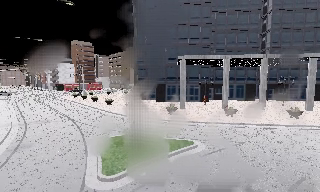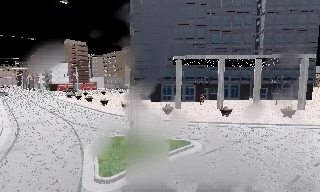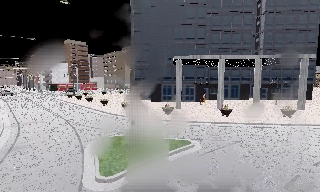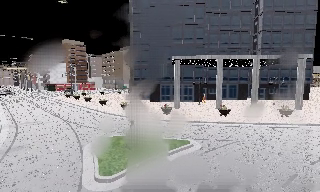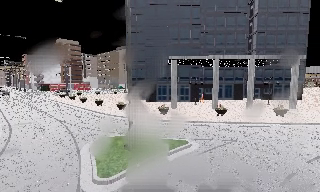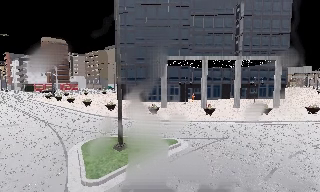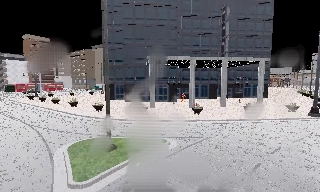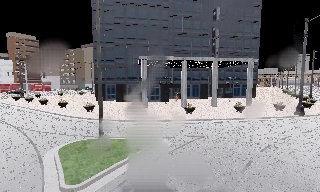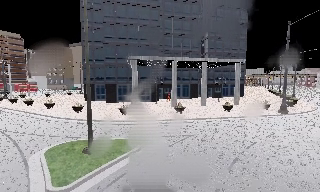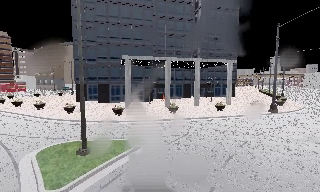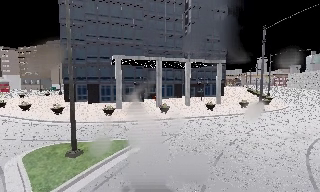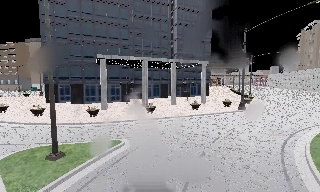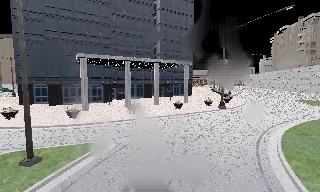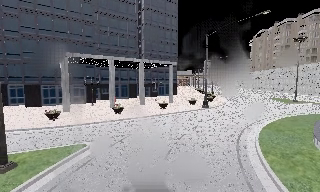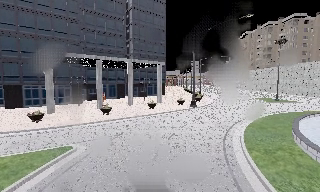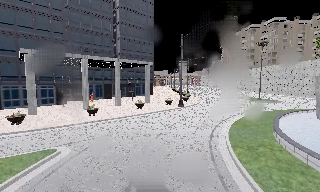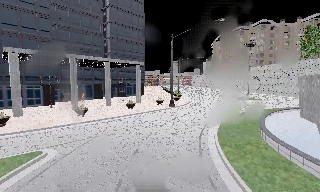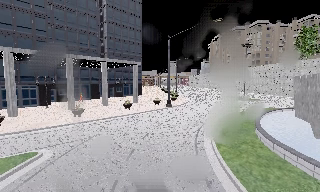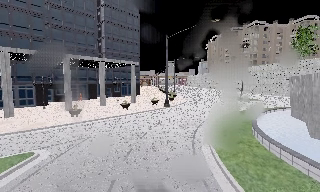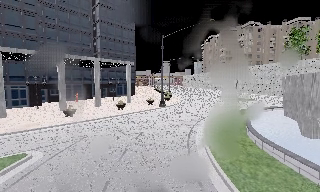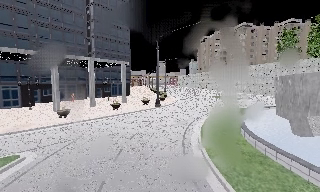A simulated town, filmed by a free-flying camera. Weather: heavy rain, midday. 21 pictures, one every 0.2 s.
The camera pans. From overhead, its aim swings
clockwise.
The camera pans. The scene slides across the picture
to the left.
0.0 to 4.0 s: The scene slides to the left, as the camera pans about 55 degrees to its right. It travels backward, about 0.5 m.
The film runs forward here.
